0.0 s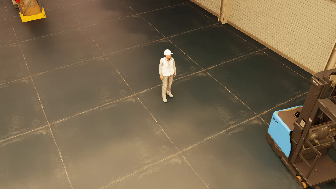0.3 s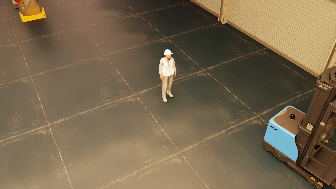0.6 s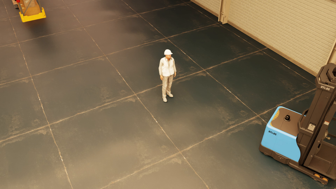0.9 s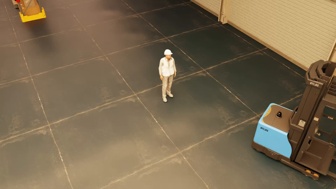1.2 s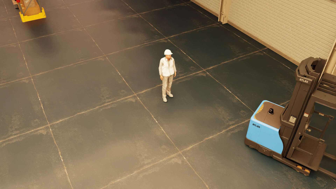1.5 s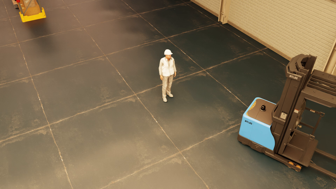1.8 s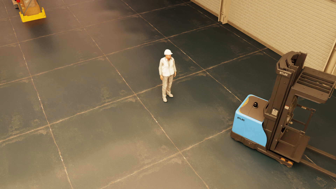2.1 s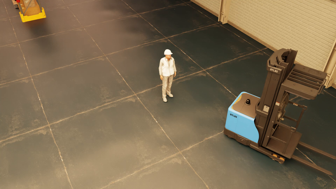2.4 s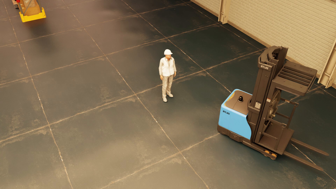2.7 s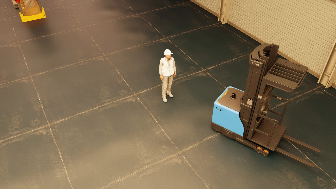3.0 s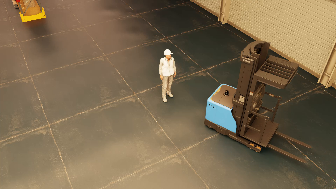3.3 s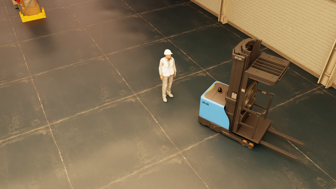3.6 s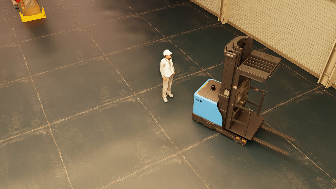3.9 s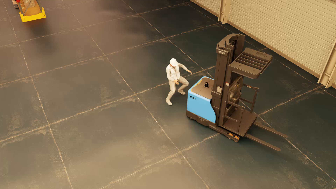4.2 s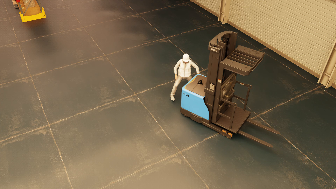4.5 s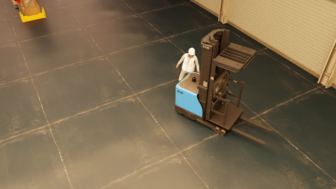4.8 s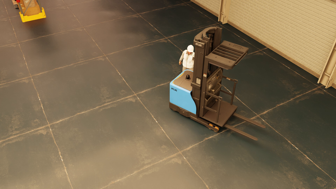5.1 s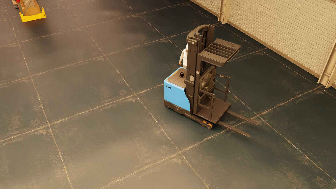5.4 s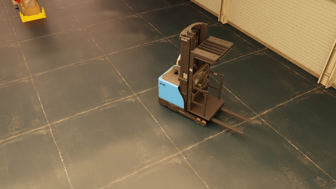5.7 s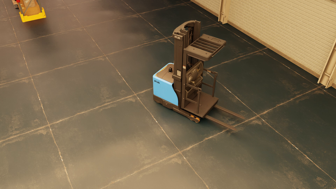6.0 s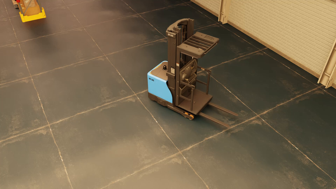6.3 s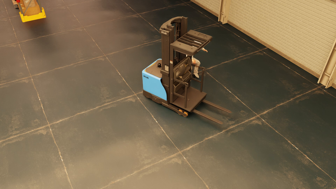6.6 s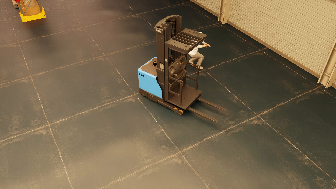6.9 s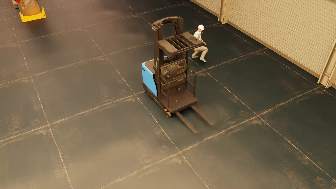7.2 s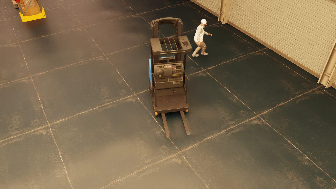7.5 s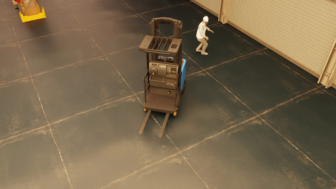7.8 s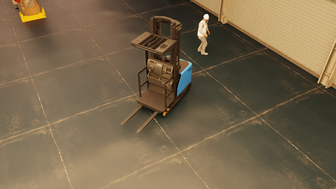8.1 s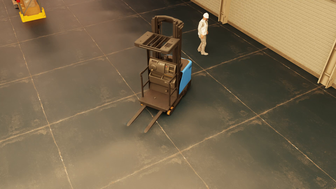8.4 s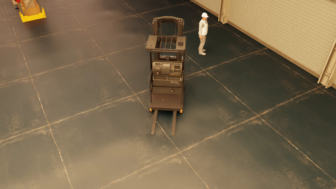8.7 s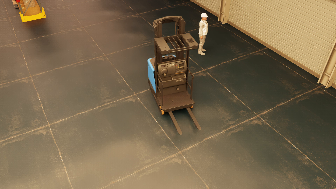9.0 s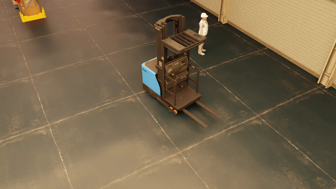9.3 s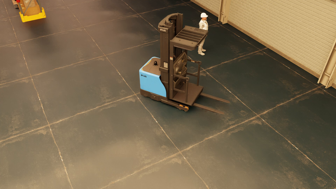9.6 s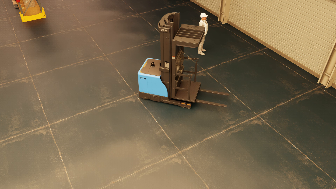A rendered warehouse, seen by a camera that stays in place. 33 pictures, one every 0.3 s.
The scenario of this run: Near miss between a forklift and a person.
